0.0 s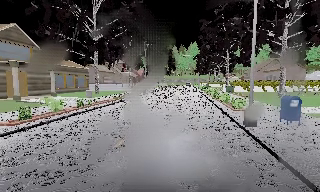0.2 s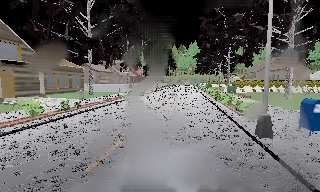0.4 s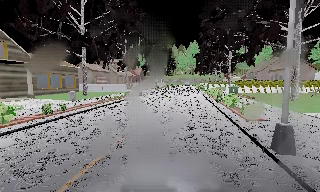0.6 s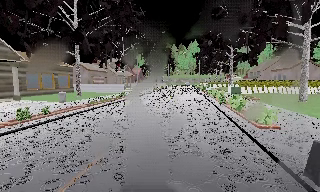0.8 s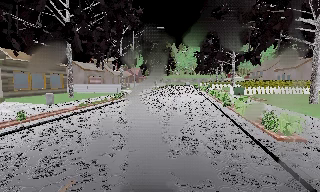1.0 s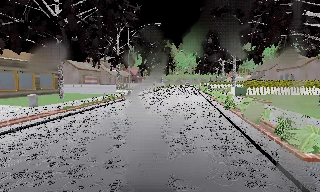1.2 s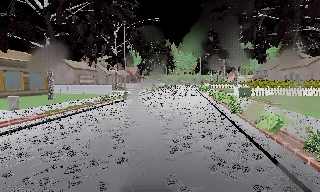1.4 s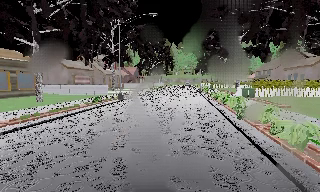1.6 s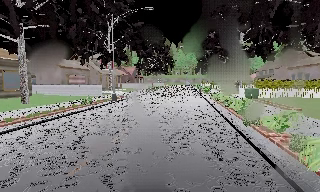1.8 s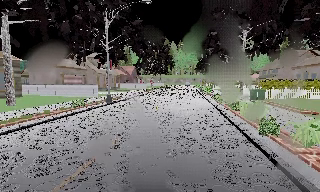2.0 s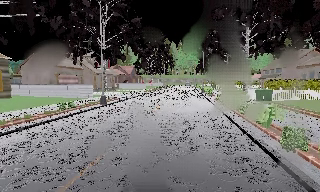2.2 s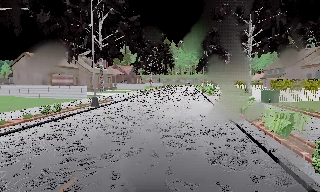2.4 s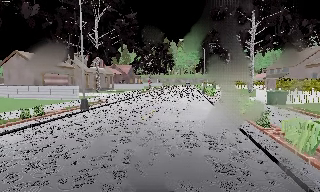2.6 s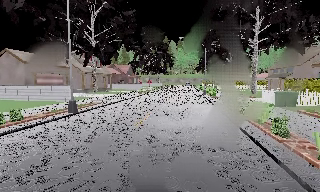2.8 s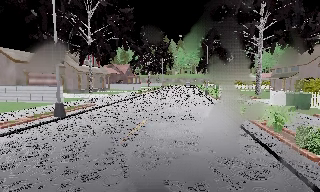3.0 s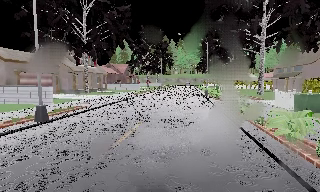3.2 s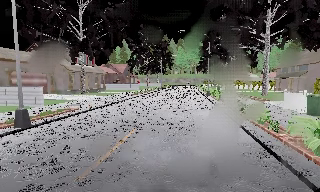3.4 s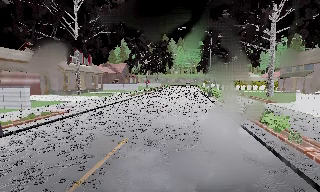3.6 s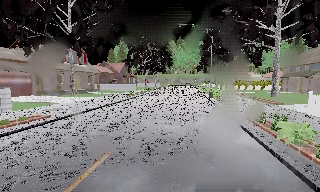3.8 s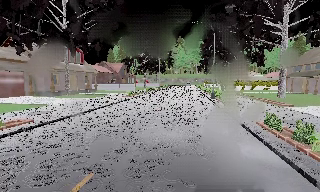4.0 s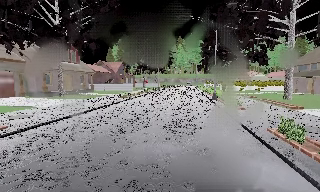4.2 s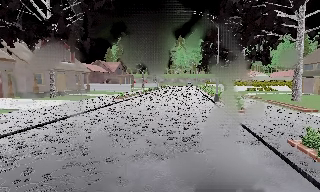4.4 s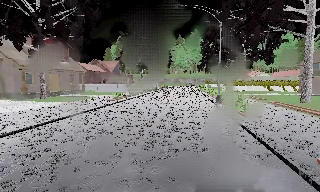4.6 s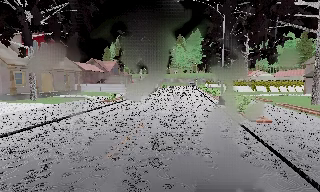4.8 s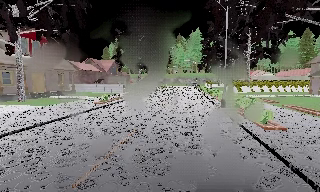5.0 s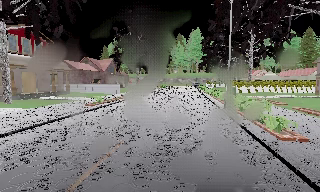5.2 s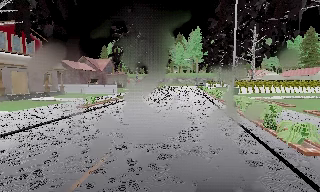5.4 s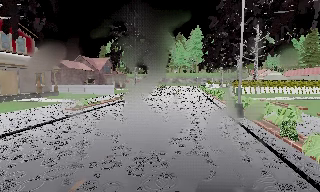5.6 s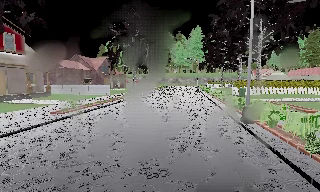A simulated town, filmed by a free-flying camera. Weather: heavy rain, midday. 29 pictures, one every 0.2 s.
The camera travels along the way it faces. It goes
forward.
0.0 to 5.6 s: The camera travels forward, about 30 m, so what stands in front looms larger.
The film runs forward here.
